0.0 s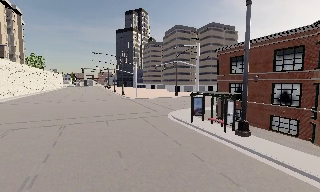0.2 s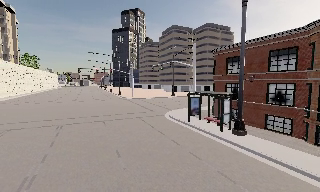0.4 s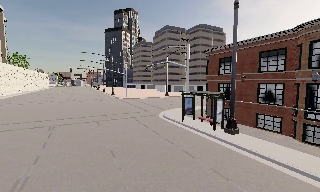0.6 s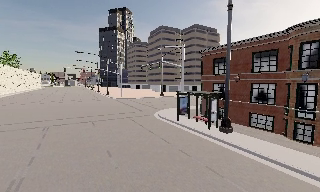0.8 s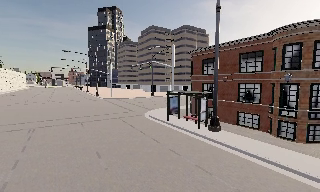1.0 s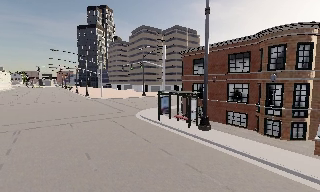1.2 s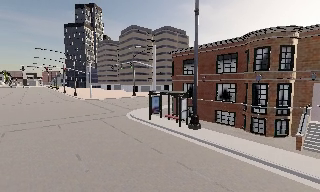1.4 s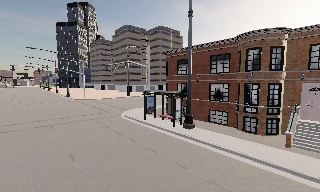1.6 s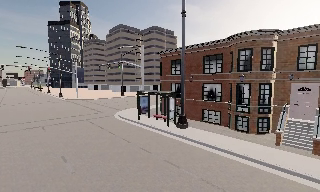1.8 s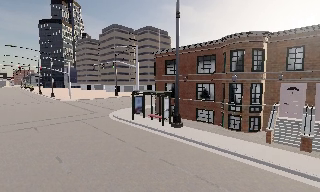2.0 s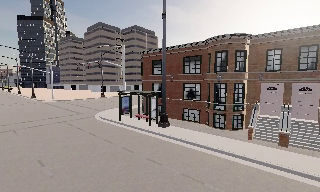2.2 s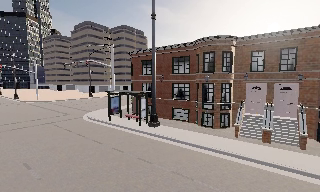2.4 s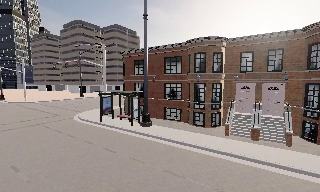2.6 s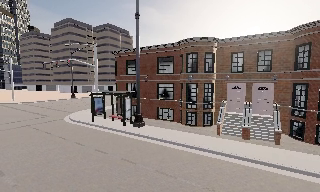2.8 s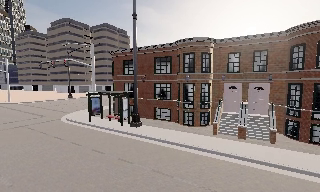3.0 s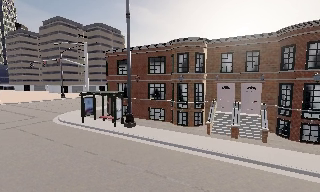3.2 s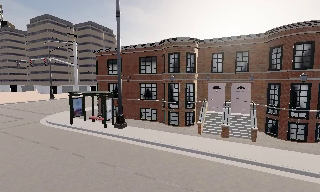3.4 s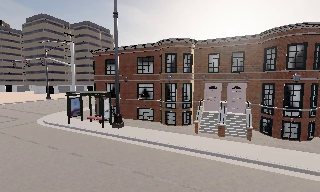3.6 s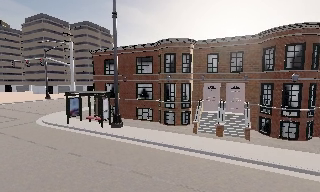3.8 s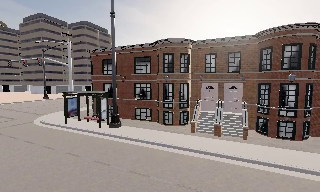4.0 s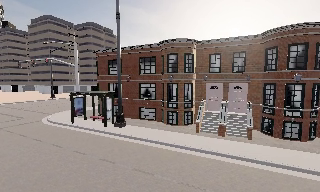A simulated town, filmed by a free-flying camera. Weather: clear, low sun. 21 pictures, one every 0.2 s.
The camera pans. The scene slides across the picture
to the left.
The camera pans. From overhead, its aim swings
clockwise.
0.0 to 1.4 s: The scene slides to the left, as the camera pans about 15 degrees to its right. It travels backward, about 0.5 m, so what stands in front gets smaller.
1.4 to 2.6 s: The camera swings to its right by about 15 degrees, and the scene slides to the left.
2.6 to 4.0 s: The camera shifts only a little, or ends up much as it began.
The film runs backward here.
